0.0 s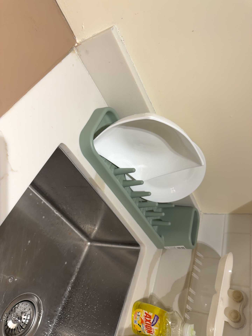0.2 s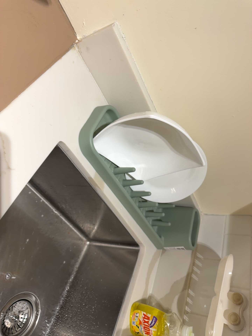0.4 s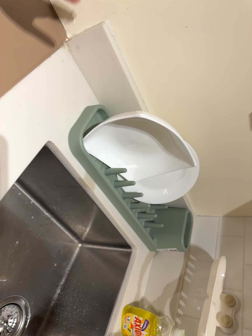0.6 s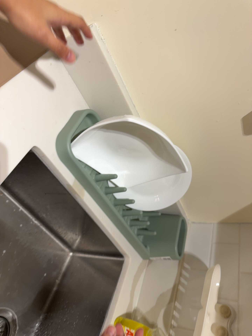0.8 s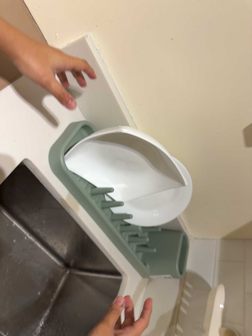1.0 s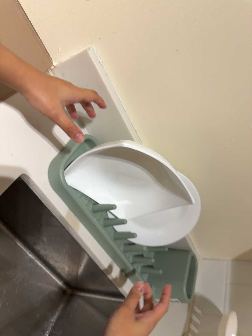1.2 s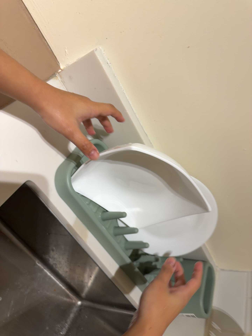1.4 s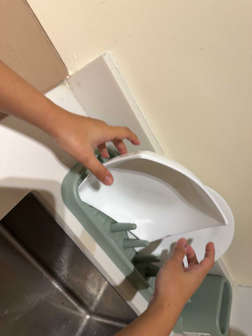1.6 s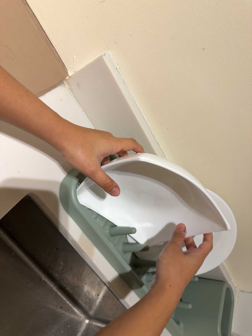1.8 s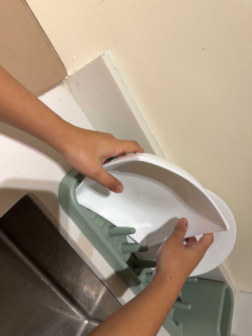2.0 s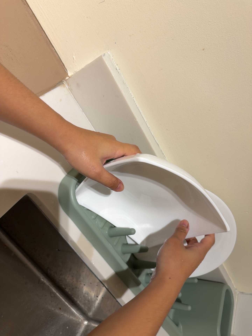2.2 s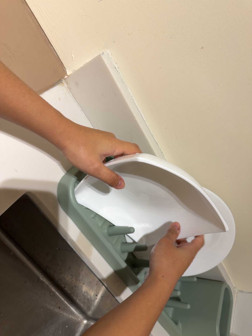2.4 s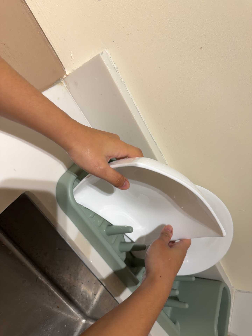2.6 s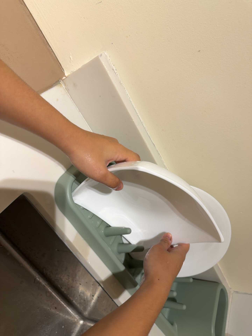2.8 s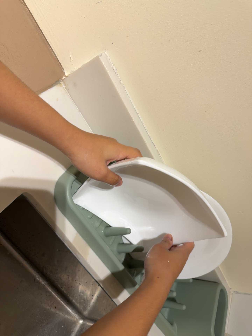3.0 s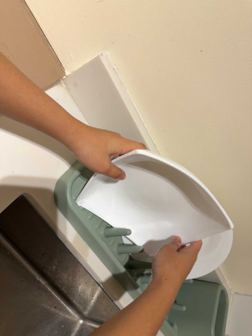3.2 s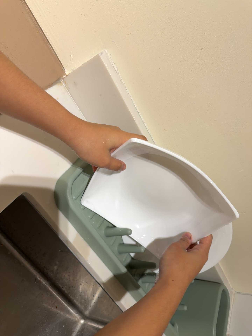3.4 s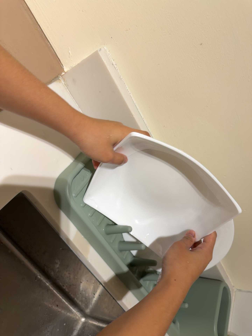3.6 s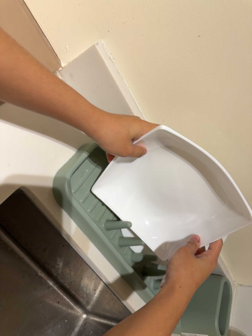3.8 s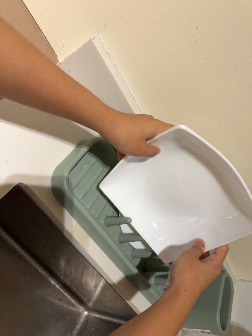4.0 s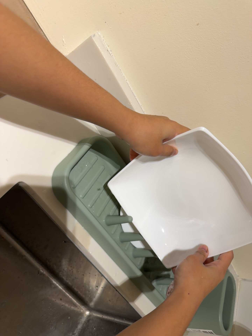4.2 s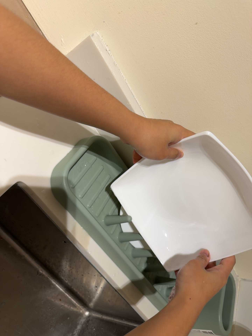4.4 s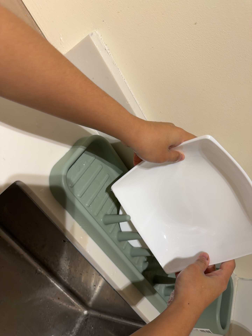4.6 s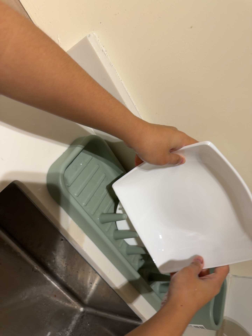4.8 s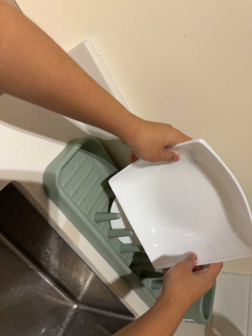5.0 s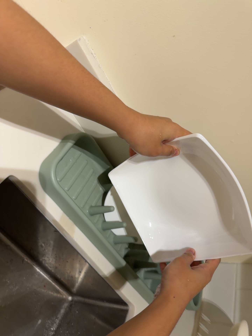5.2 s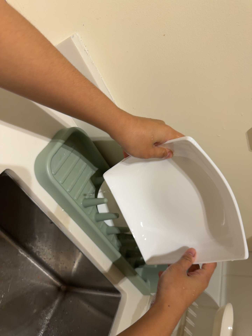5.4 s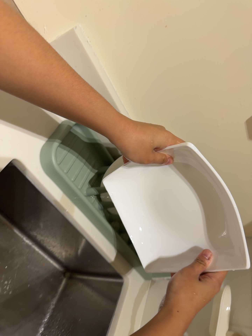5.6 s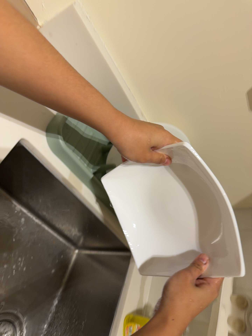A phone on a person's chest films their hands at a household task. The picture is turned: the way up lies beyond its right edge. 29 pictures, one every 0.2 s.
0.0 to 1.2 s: The camera travels forward and to its right, about 12 cm, so what stands in front looms larger. Its aim tips toward the top of its view by about 10 degrees, and the scene shifts downward.
1.2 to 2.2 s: The camera shifts only a little, or ends up much as it began.
2.2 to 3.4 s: The camera keeps its place and its aim.
3.4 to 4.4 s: The camera shifts only a little, or ends up much as it began.
4.4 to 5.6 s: The camera travels backward, about 9 cm, so what stands in front gets smaller. Its aim tips toward the bottom of its view by about 10 degrees, and the scene shifts upward.
The film runs backward here.
